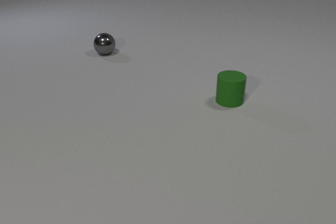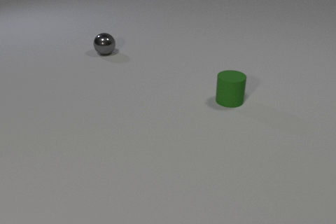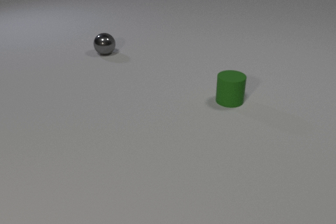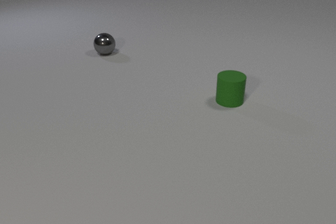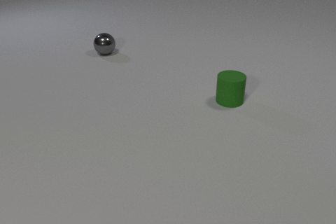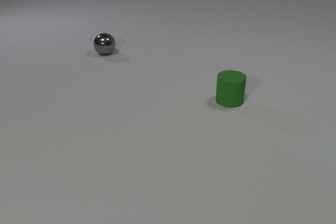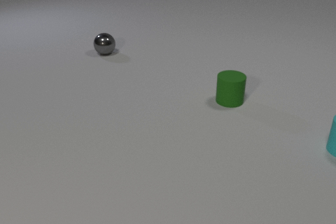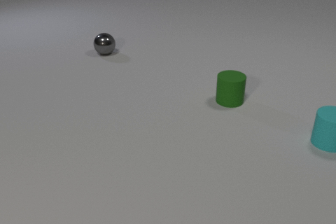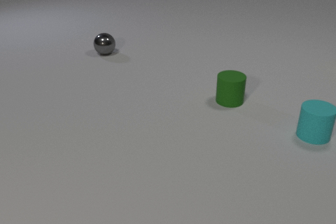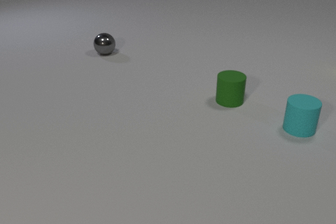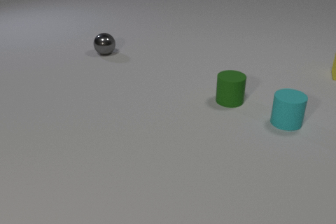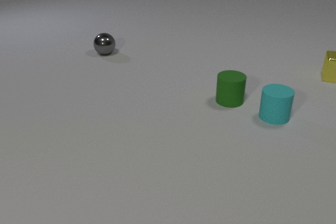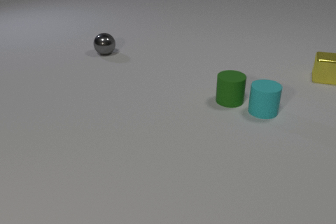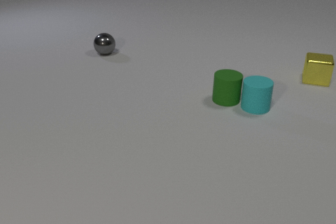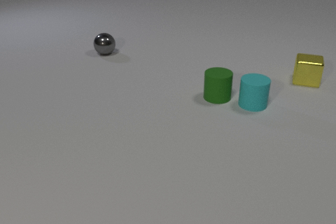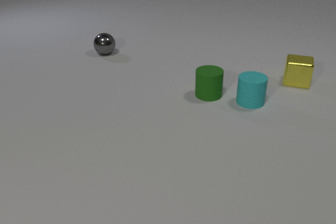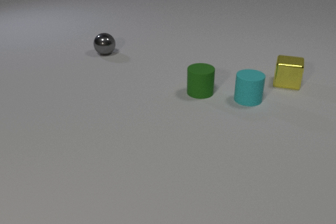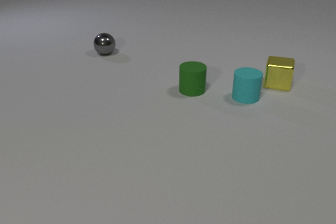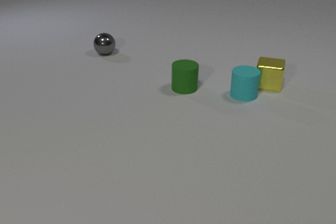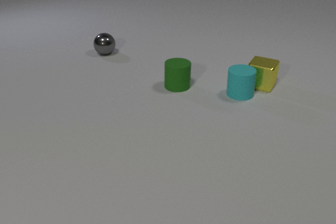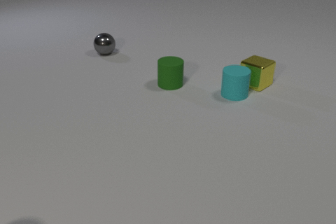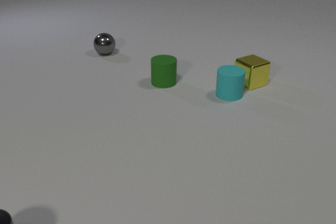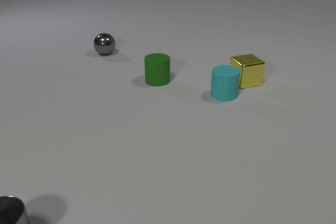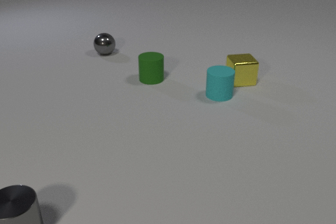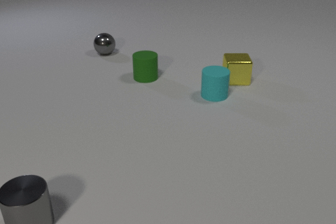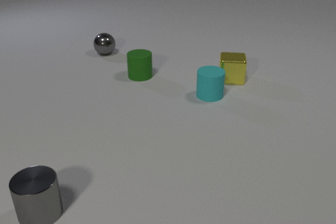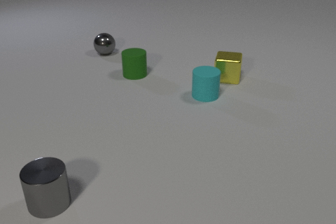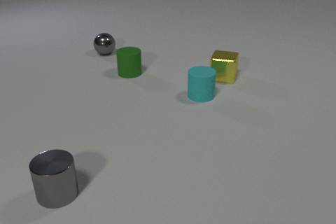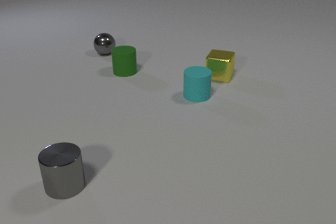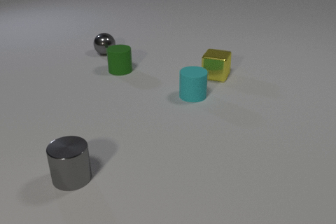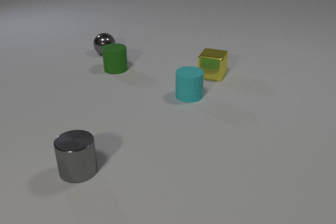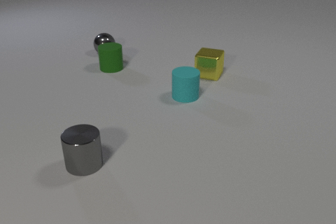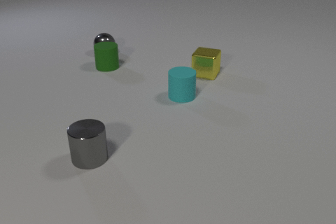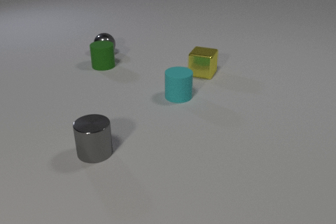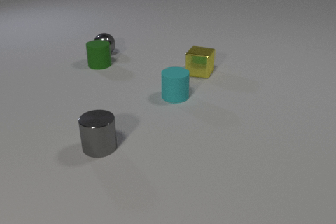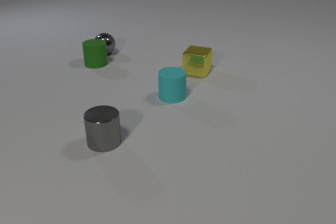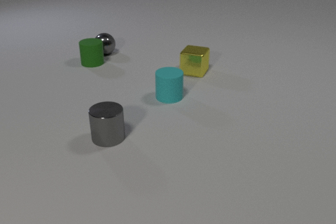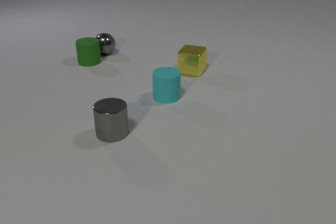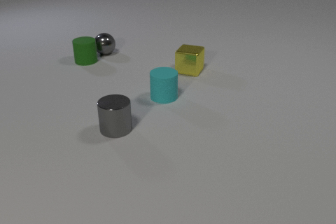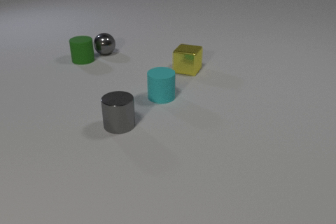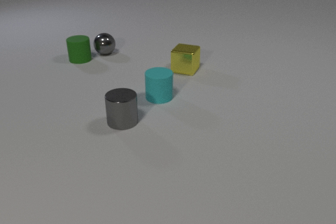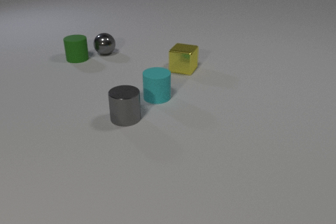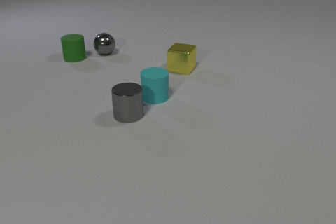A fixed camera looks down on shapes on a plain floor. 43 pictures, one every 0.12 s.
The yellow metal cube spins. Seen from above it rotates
clockwise.
The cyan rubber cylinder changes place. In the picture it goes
to the left.
0.00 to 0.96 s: The cyan rubber cylinder comes in at the right edge, slides to the left and away from the camera.
0.96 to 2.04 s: The cyan rubber cylinder slides to the left and away from the camera. The green rubber cylinder slides to the left and away from the camera. The yellow metal cube comes in at the right edge, slides to the left and toward the camera. The cyan rubber cylinder and the green rubber cylinder collide.
2.04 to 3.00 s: The cyan rubber cylinder slides to the left. The green rubber cylinder slides to the left and away from the camera. The yellow metal cube slides to the left, spins so that its near face slides to the left, clockwise seen from above. The gray metal cylinder comes in at the bottom edge, slides away from the camera and to the right. The cyan rubber cylinder and the yellow metal cube collide.
3.00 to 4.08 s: The cyan rubber cylinder slides to the left. The green rubber cylinder slides to the left and away from the camera. The yellow metal cube slides to the left. The gray metal cylinder slides away from the camera and to the right.
4.08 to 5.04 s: The cyan rubber cylinder slides to the left. The green rubber cylinder slides to the left and away from the camera. The yellow metal cube slides to the left and away from the camera. The gray metal cylinder slides away from the camera and to the right.
How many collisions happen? 2.
Are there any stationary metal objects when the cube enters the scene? yes.
How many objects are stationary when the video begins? 2.
